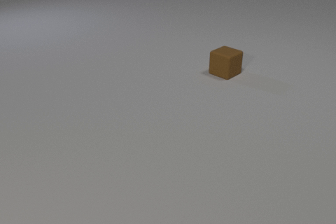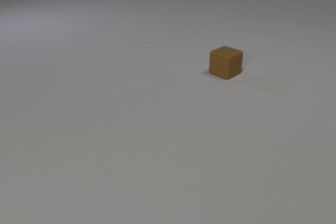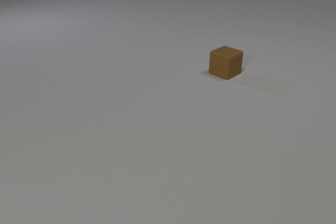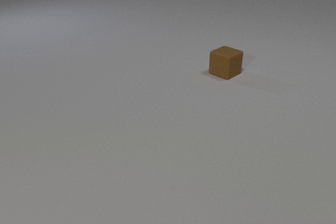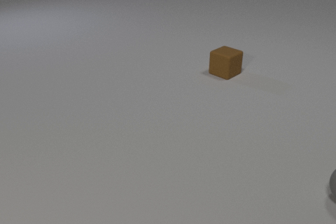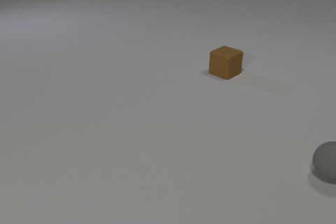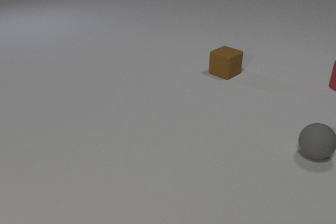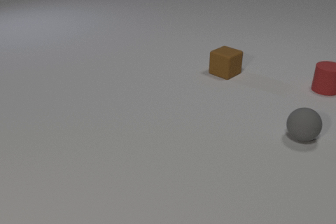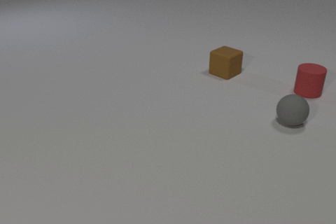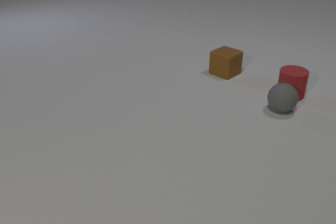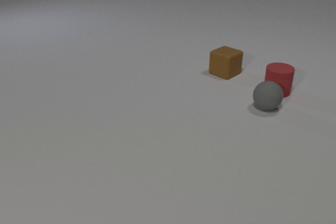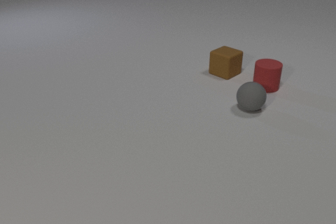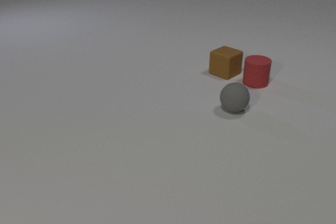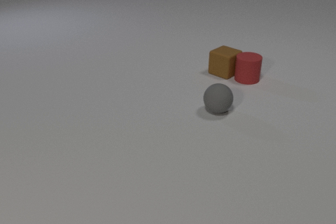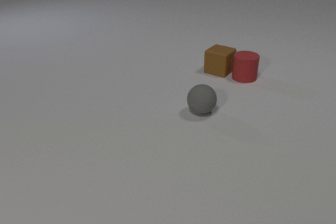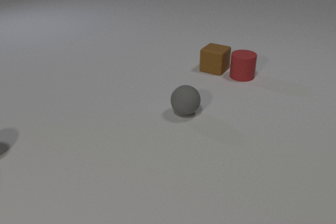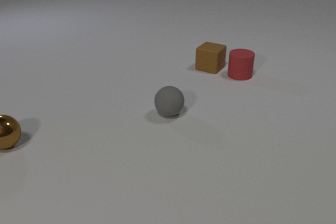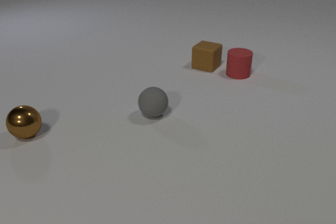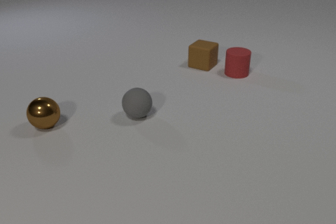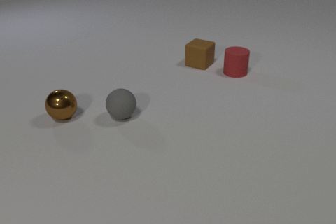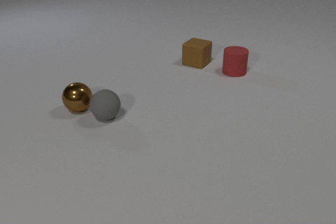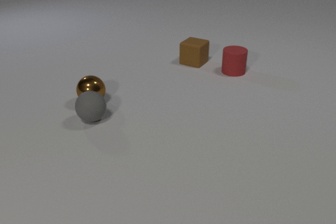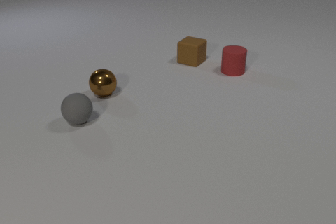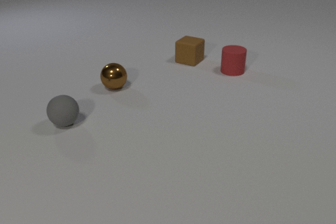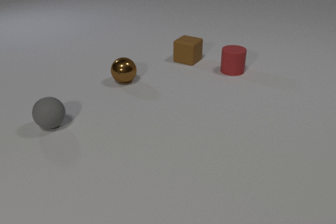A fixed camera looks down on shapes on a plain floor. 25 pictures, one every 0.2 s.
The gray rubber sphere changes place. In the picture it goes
to the left.
The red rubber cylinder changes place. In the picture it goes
to the left.
0.0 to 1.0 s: The gray rubber sphere comes in at the right edge, rolls away from the camera and to the left.
1.0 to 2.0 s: The gray rubber sphere rolls away from the camera and to the left. The red rubber cylinder comes in at the right edge, slides to the left and toward the camera. The gray rubber sphere and the red rubber cylinder collide.
2.0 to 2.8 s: The gray rubber sphere rolls to the left. The red rubber cylinder slides to the left and away from the camera. The brown rubber cube slides to the left. The red rubber cylinder and the brown rubber cube collide.
2.8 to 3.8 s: The gray rubber sphere rolls to the left. The red rubber cylinder slides away from the camera and to the left. The brown rubber cube slides to the left and away from the camera. The brown metal sphere comes in at the left edge, rolls to the right and away from the camera.
3.8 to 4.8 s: The gray rubber sphere rolls to the left. The brown rubber cube slides to the left and away from the camera. The brown metal sphere rolls away from the camera and to the right. The gray rubber sphere and the brown metal sphere collide.
Are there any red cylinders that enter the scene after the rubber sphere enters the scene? yes.
What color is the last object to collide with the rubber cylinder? brown.
What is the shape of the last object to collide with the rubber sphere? sphere.
